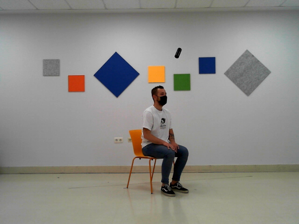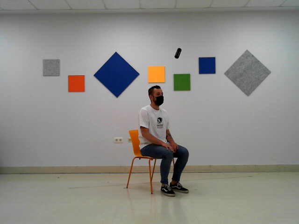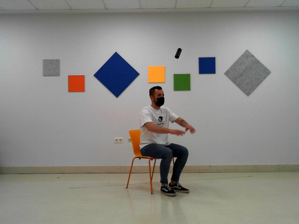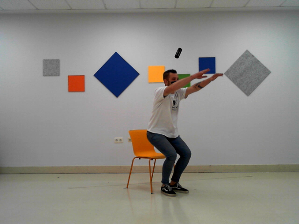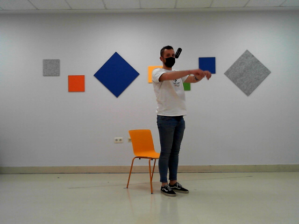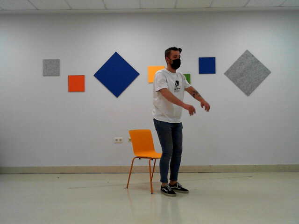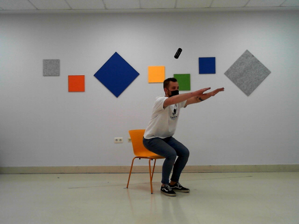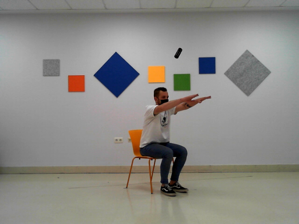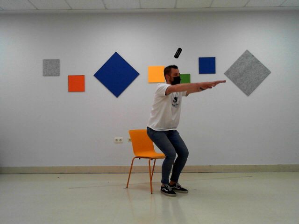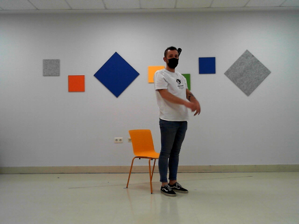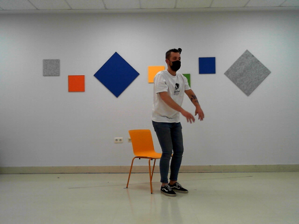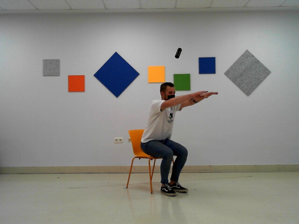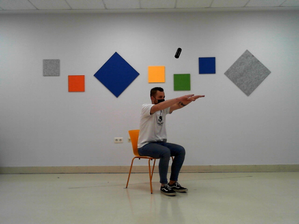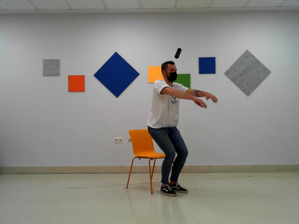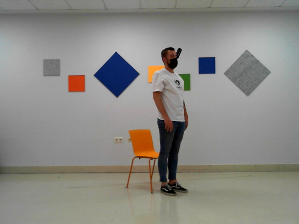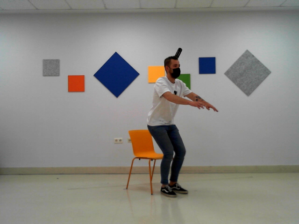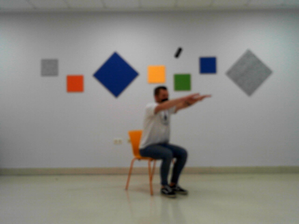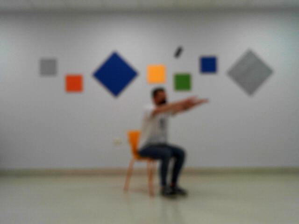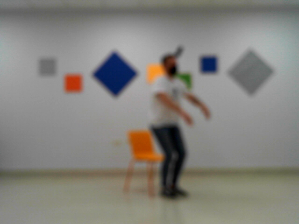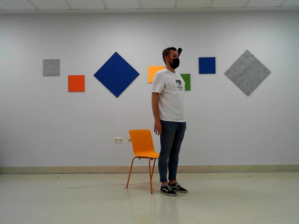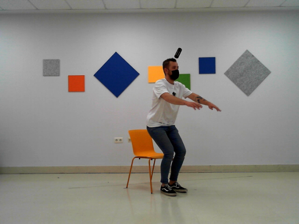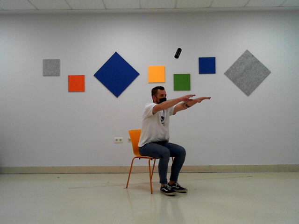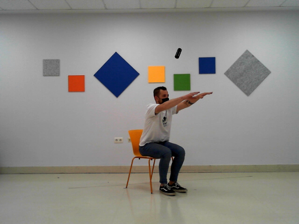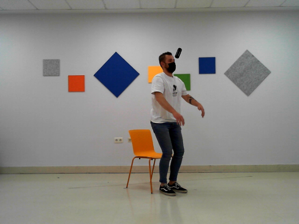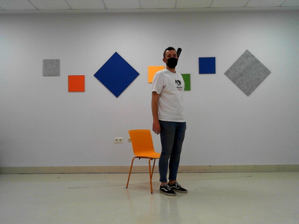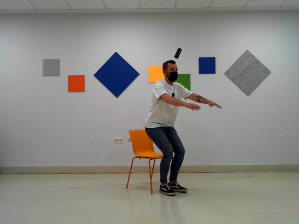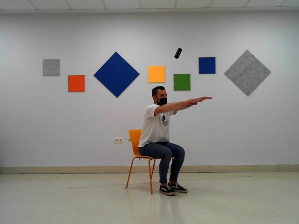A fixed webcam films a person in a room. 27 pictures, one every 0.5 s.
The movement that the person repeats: Sit to stand.
